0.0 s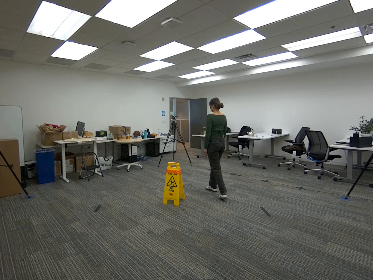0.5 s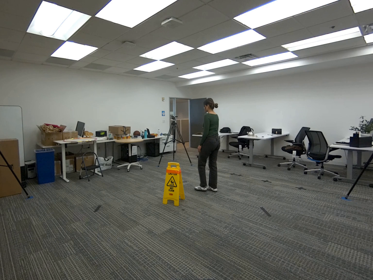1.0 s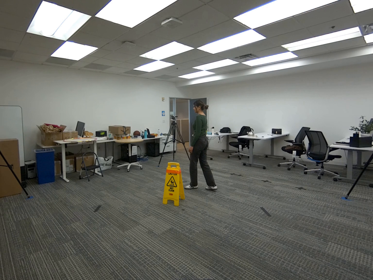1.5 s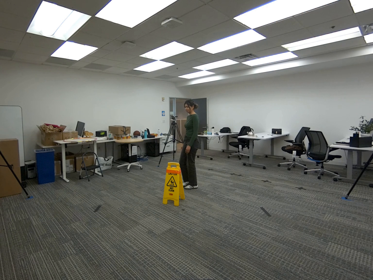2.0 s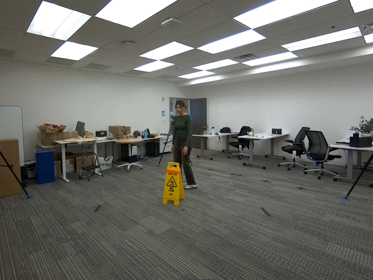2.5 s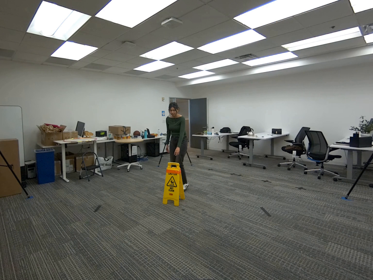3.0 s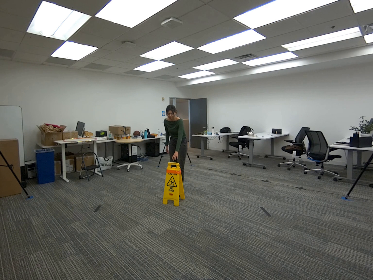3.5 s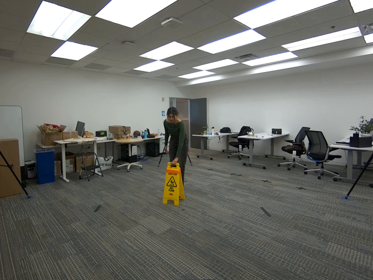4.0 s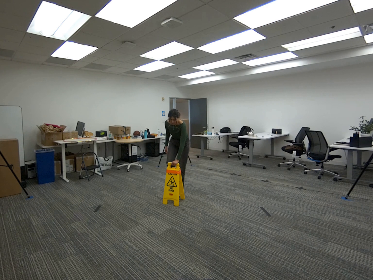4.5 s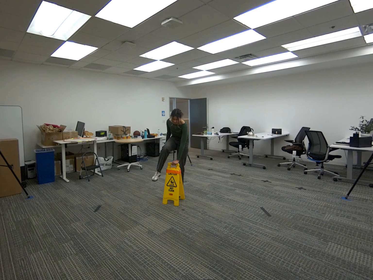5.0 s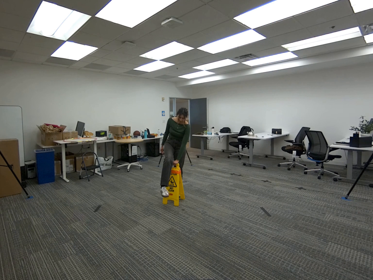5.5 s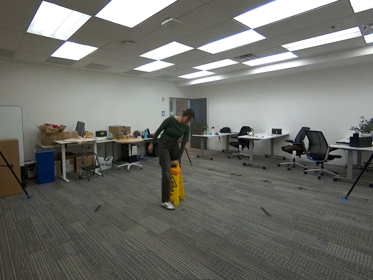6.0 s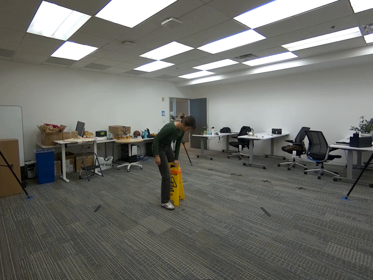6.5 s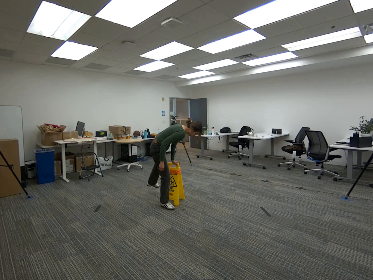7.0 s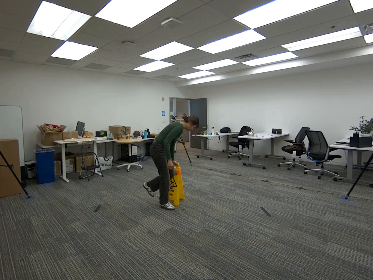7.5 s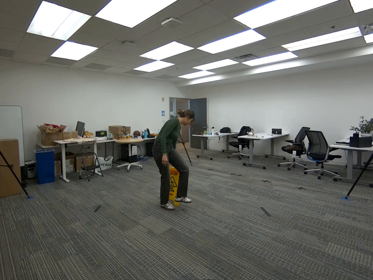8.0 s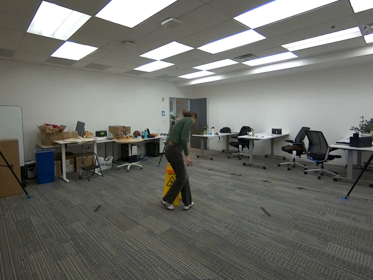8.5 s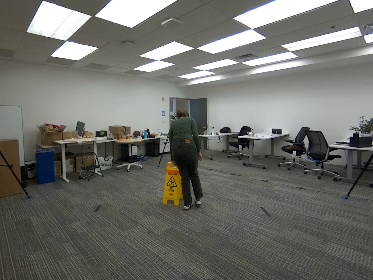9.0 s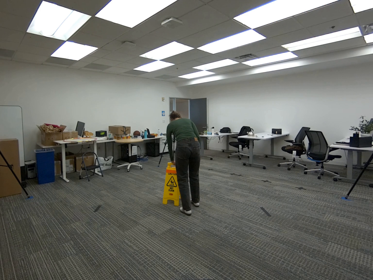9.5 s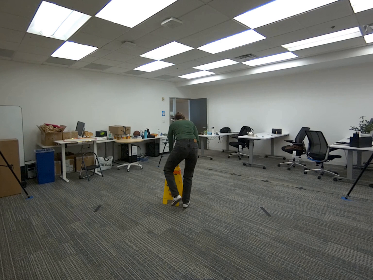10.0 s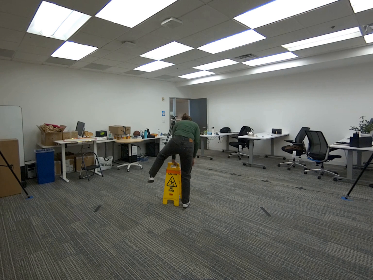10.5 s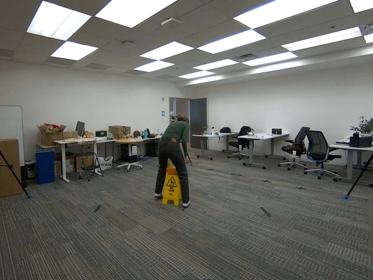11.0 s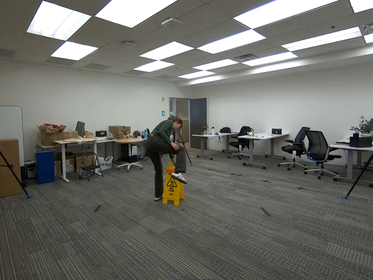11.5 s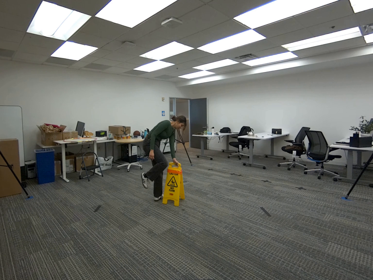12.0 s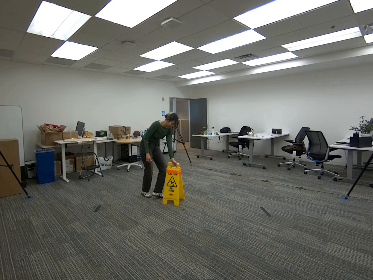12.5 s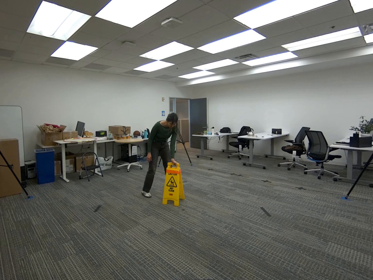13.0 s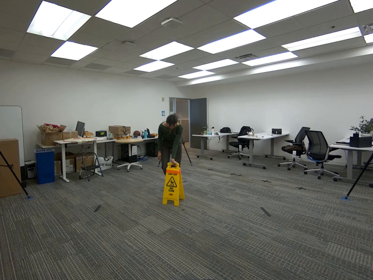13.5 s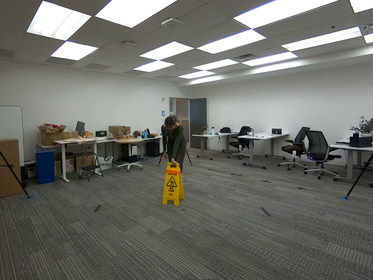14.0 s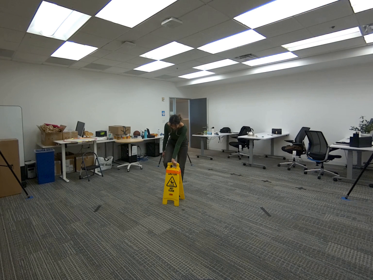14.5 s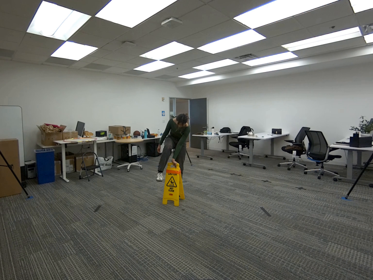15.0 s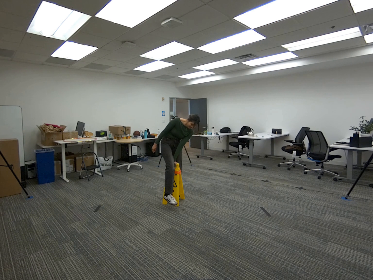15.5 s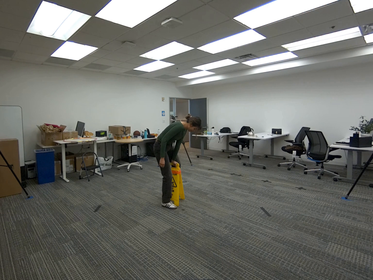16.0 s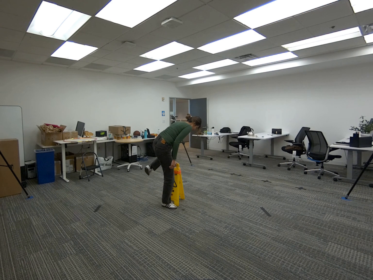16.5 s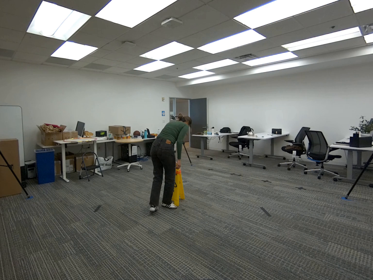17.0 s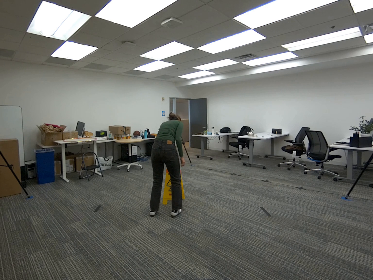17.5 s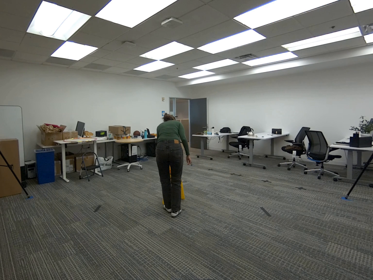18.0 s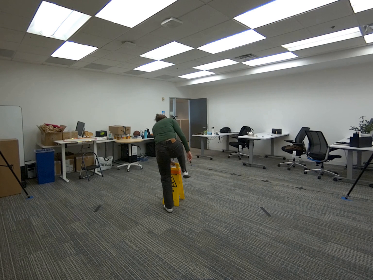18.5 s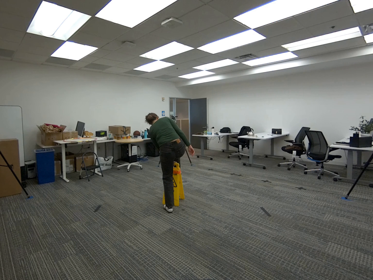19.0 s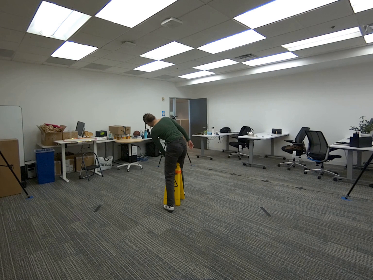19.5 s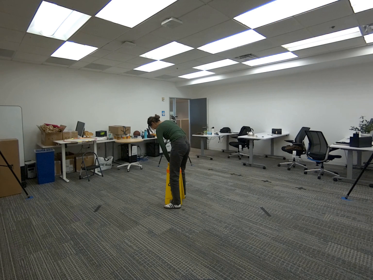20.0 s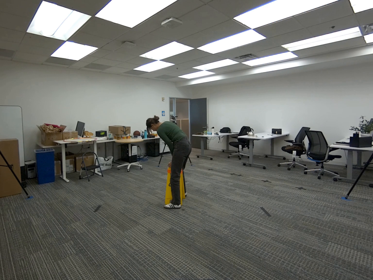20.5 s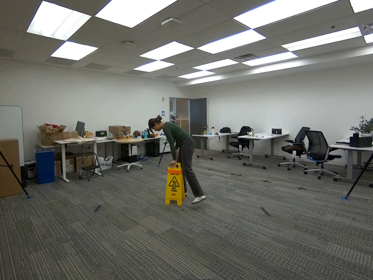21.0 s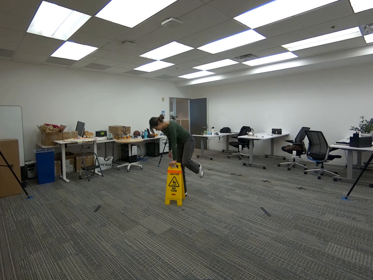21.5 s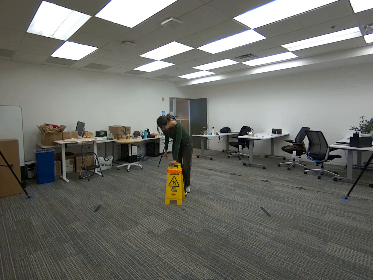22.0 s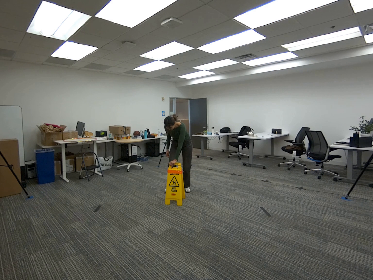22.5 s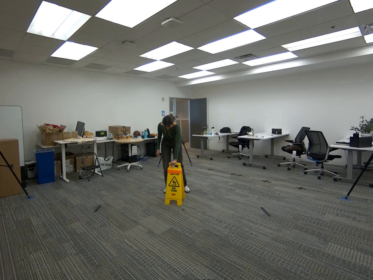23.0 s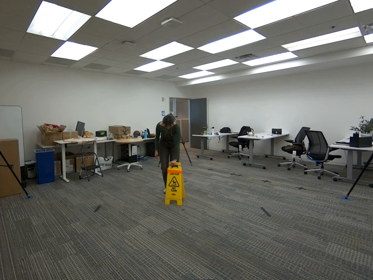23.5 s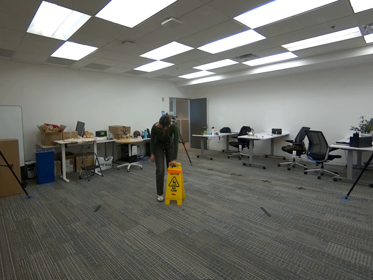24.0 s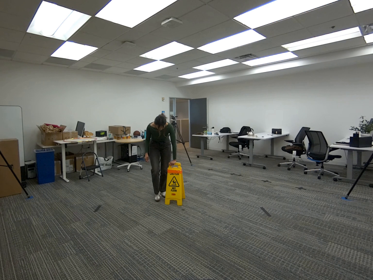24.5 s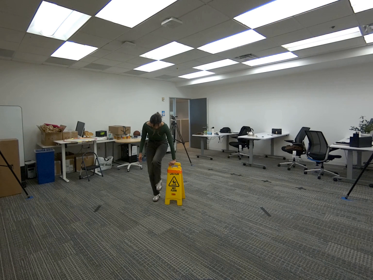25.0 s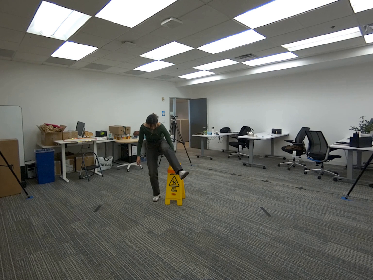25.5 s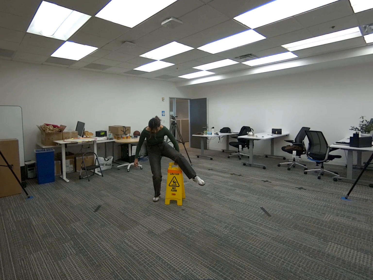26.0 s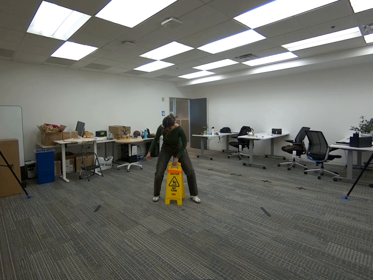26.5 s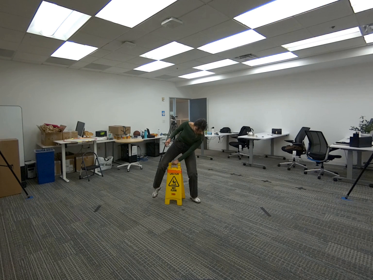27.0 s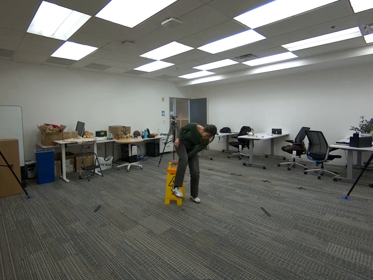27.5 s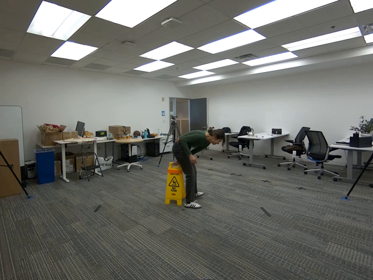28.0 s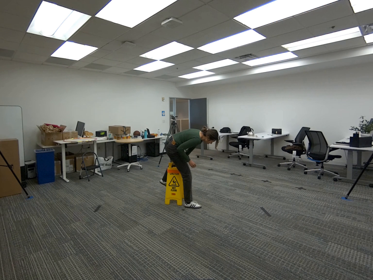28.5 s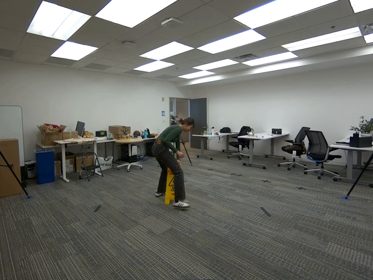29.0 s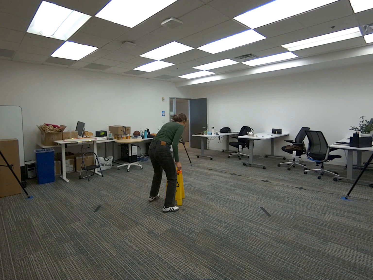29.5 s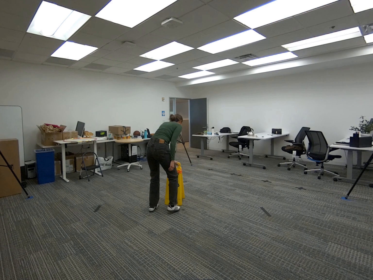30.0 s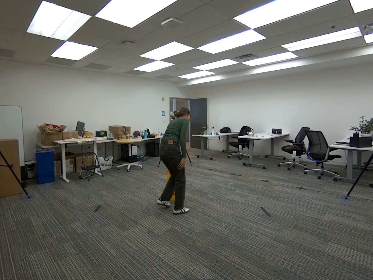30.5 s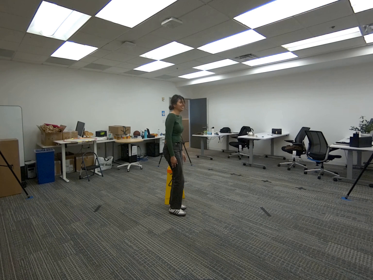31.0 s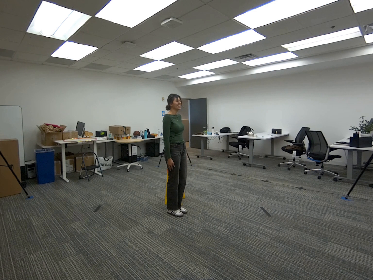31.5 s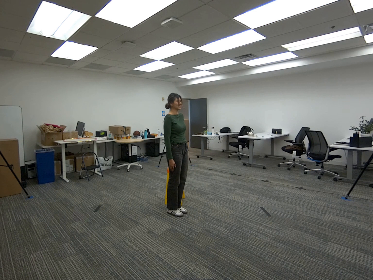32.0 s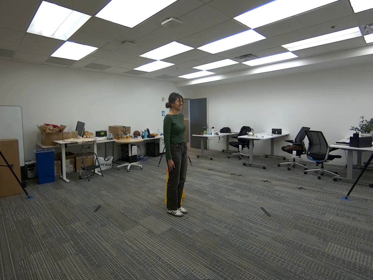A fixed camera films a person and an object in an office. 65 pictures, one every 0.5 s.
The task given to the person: Walk to the wet floor sign while it is standing upright. Hold onto the sign with one hand and step over it one leg at a time. Then continue to step over the sign from different directions until you come to a stop.
